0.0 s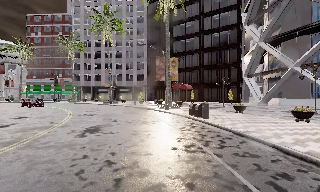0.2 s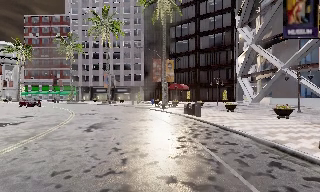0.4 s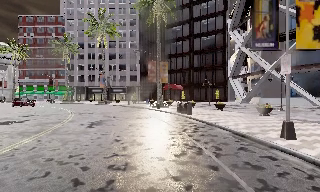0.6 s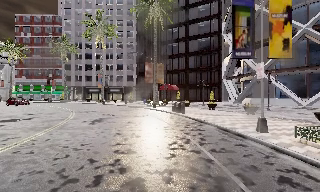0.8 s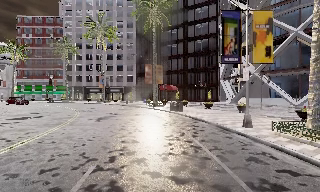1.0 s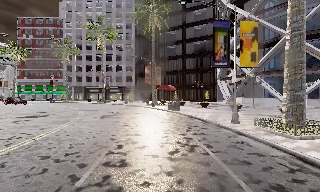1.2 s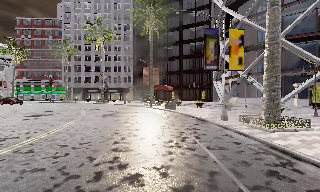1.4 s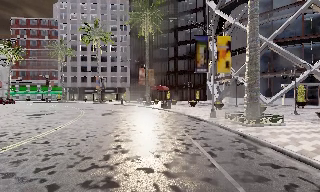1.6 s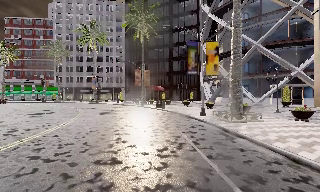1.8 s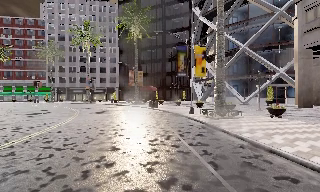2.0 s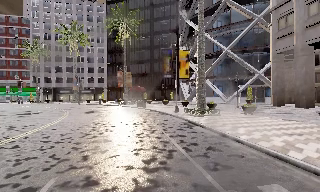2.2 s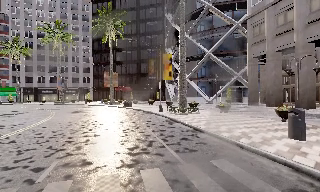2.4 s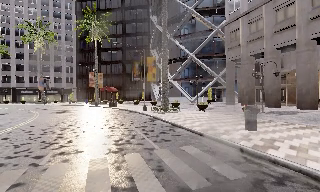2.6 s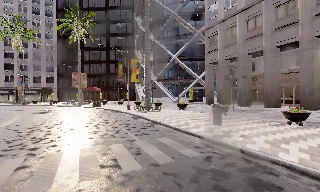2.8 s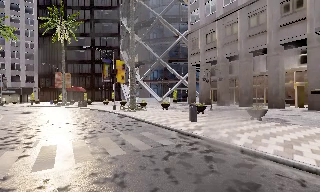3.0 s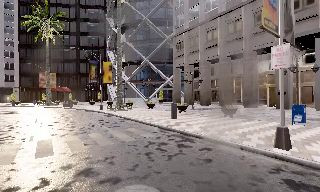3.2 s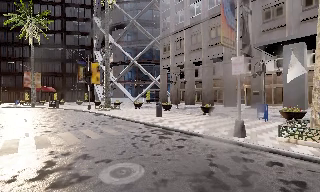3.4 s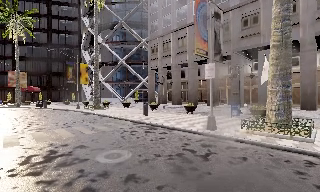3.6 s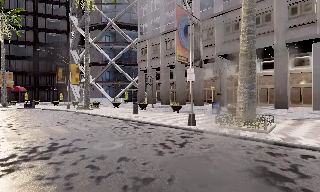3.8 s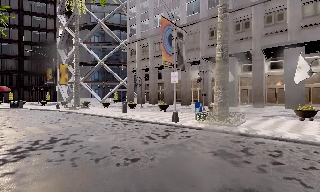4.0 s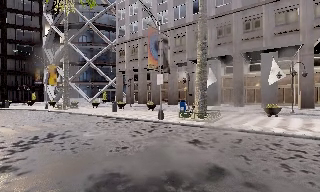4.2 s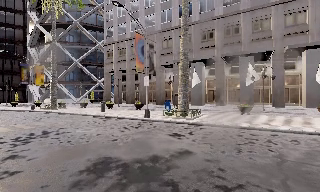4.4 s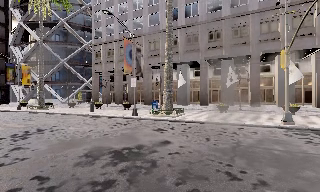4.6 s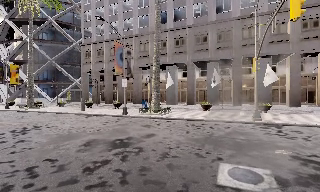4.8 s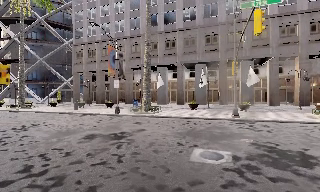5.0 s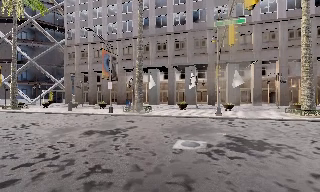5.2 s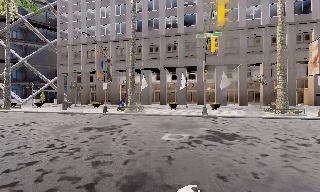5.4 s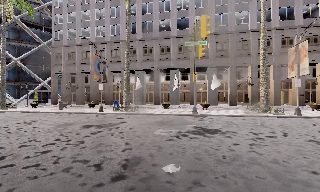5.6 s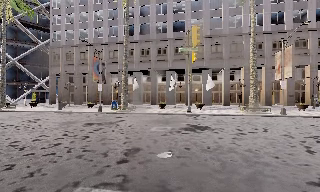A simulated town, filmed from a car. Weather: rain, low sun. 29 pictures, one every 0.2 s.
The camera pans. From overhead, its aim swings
clockwise.
The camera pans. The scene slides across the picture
to the left.
0.0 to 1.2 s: The camera travels backward, about 7 m, so what stands in front gets smaller.
1.2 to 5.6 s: The camera pans to its right, which is clockwise from overhead, by about 75 degrees. It travels backward, about 25 m.
The film runs backward here.
